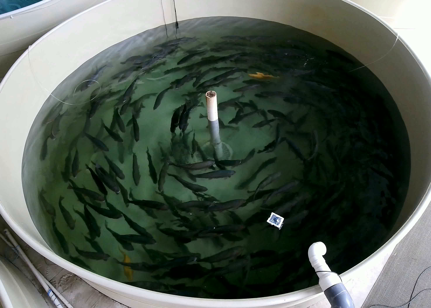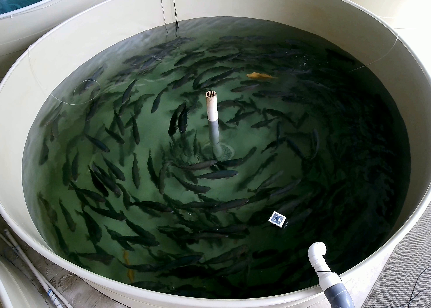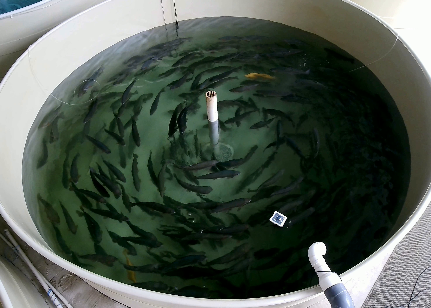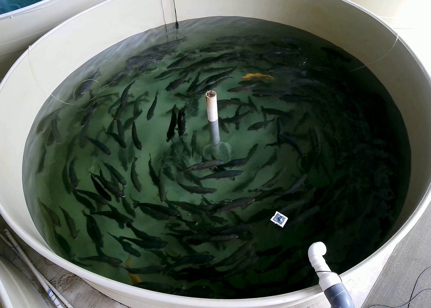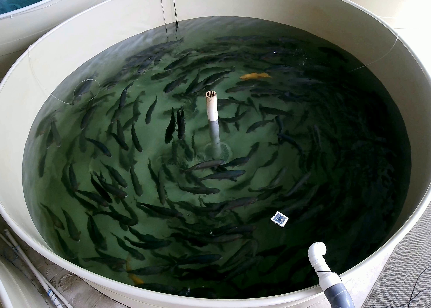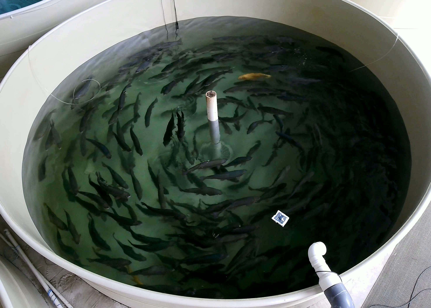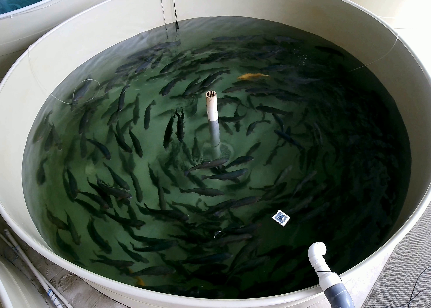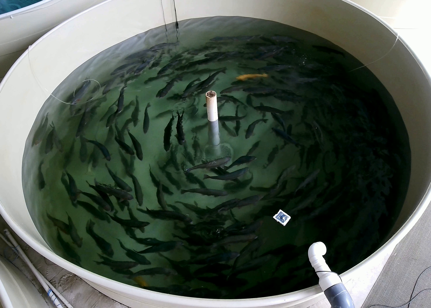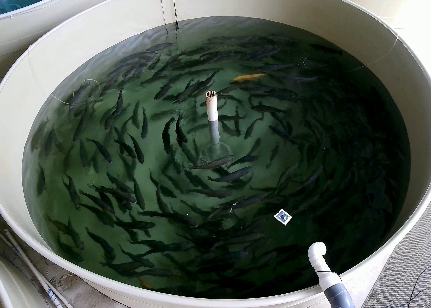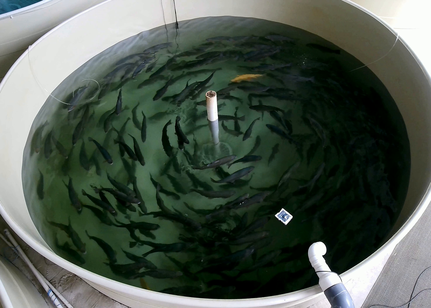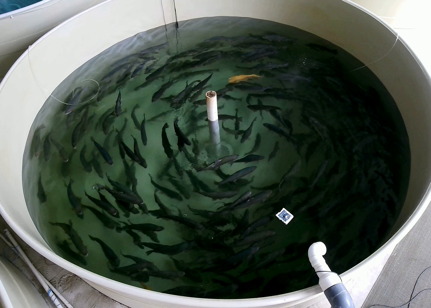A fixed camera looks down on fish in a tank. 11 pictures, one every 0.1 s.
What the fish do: Normal cruising.
